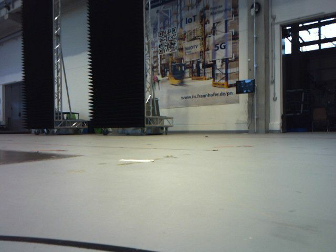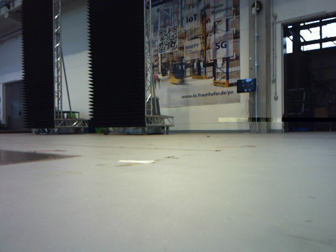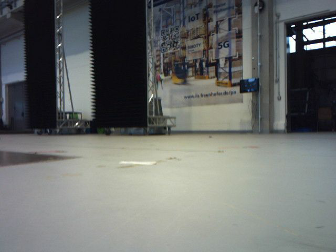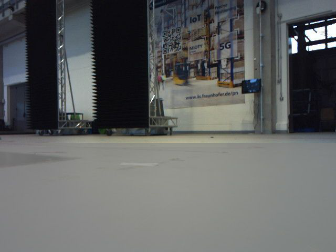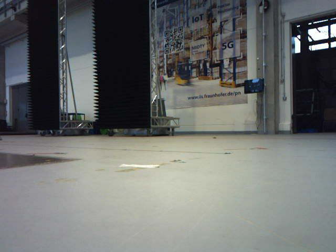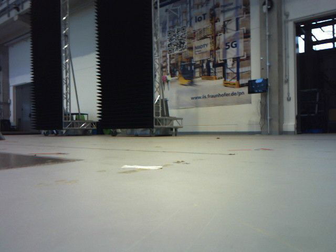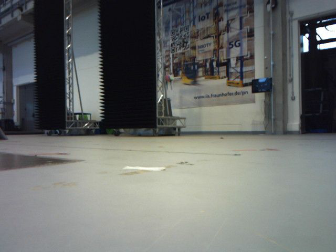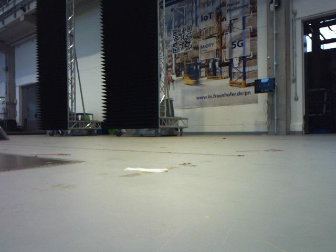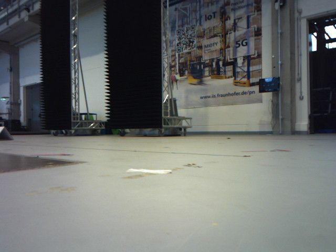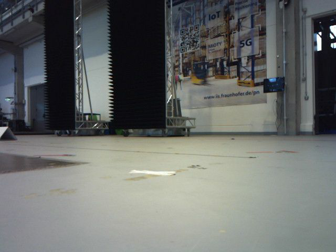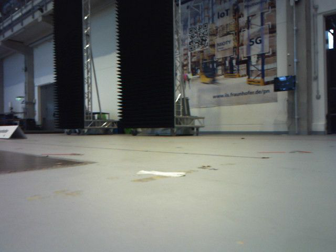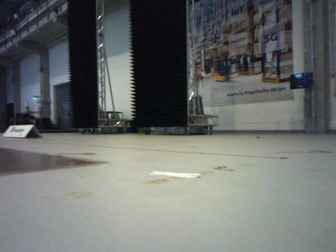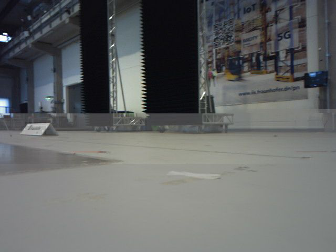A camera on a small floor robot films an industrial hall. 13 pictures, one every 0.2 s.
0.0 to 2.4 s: The camera pans to its left, which is counterclockwise from overhead, by about 10 degrees. It travels forward, about 0.5 m, so what stands in front looms larger.
The film runs forward here.
